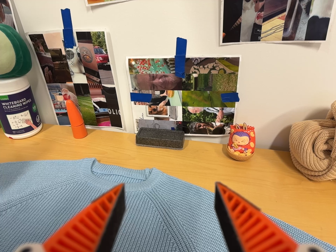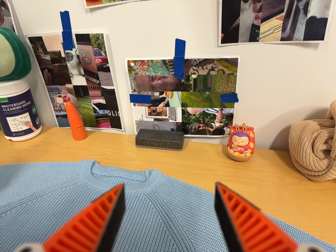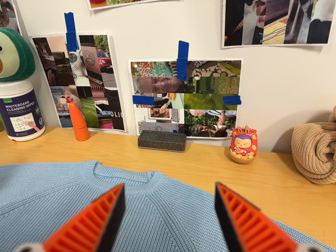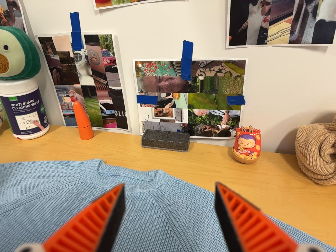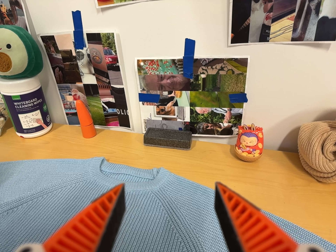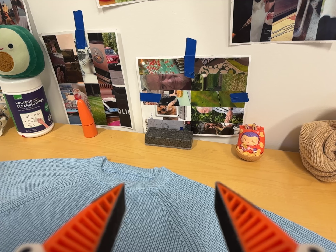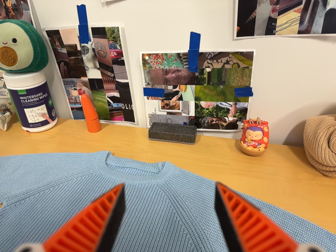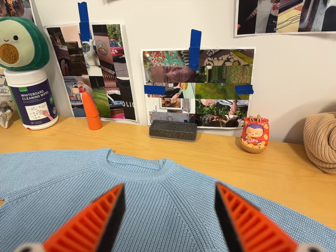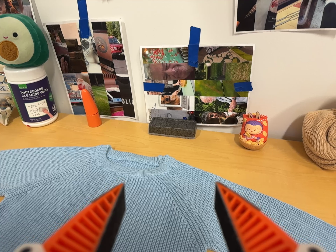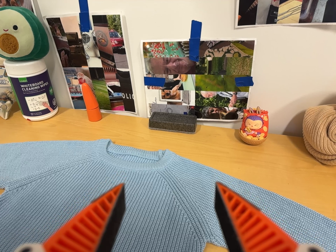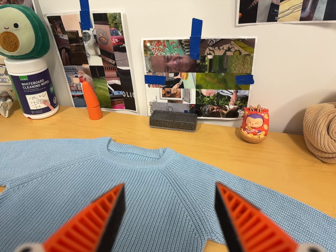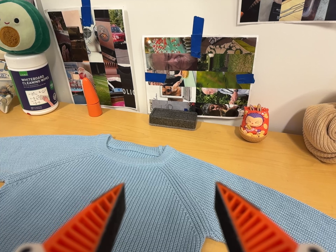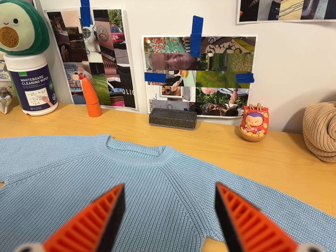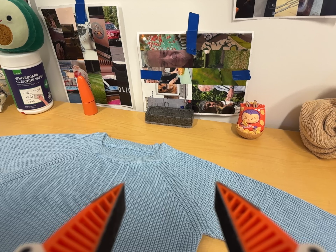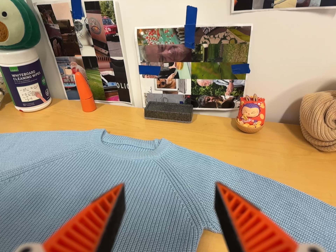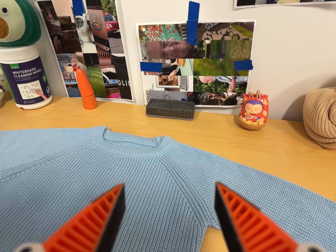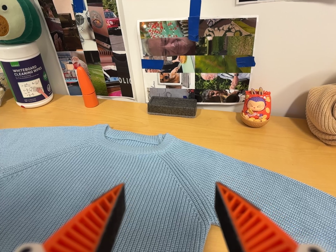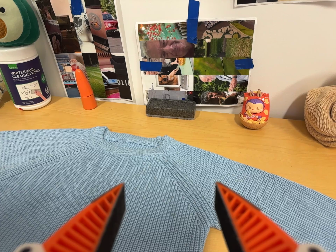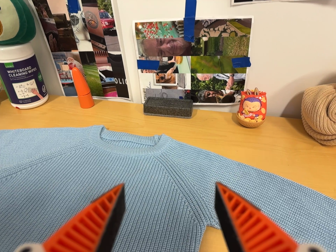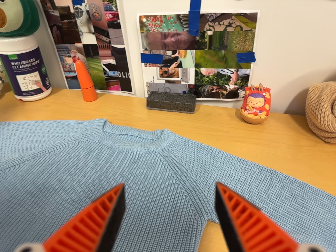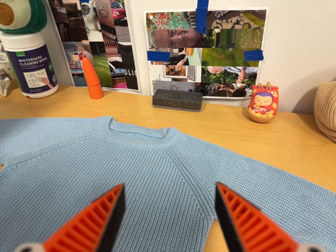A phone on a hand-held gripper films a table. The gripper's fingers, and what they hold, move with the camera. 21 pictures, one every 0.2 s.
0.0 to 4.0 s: The camera travels toward the bottom of its view, about 5 cm, so close, fixed things drift upward.
The film runs forward here.
